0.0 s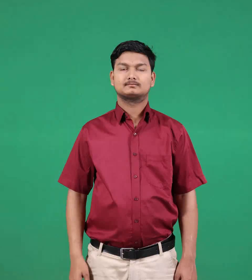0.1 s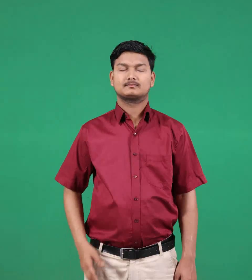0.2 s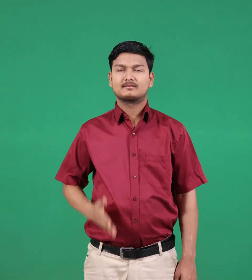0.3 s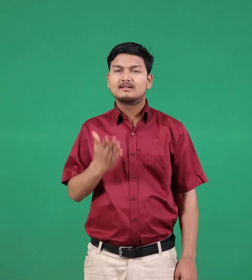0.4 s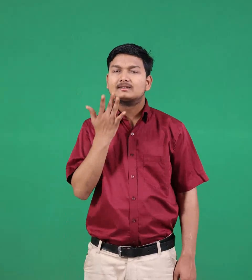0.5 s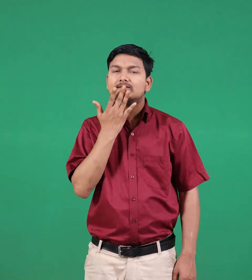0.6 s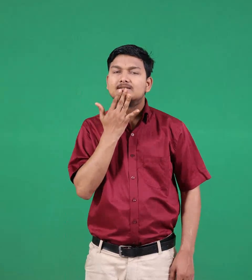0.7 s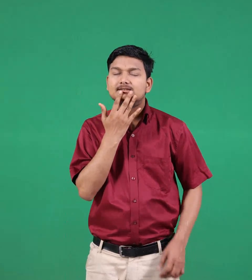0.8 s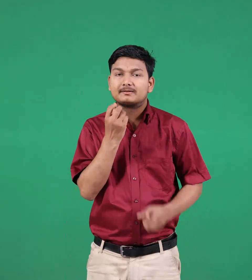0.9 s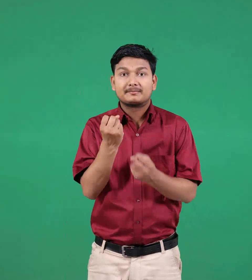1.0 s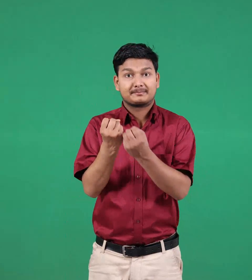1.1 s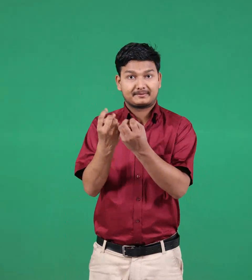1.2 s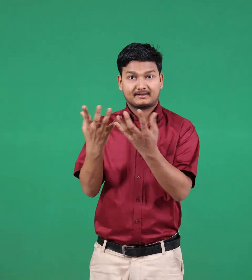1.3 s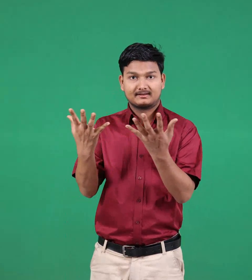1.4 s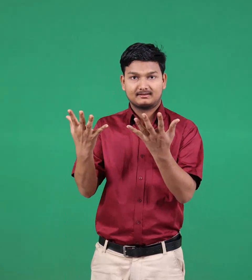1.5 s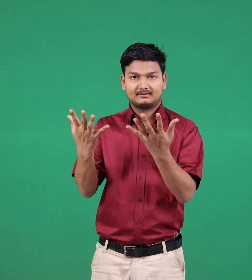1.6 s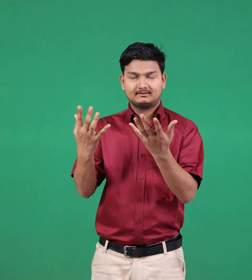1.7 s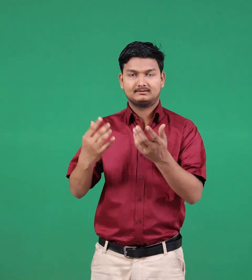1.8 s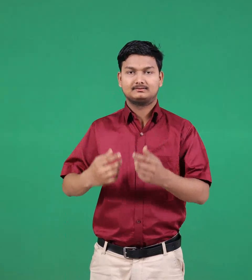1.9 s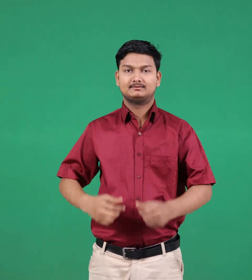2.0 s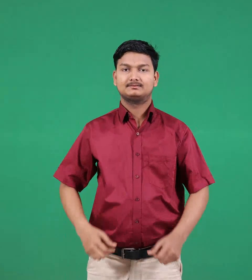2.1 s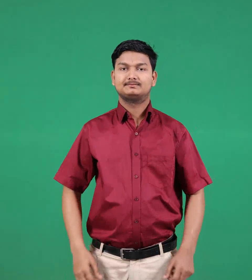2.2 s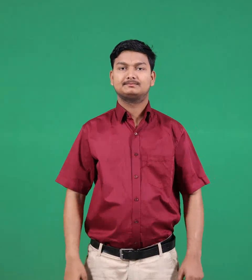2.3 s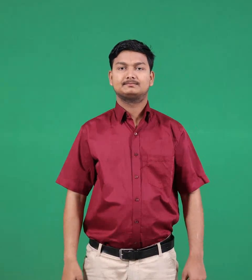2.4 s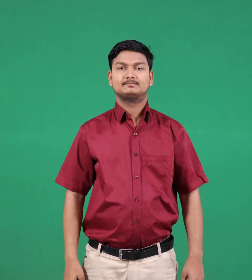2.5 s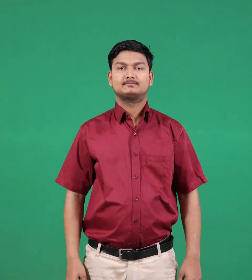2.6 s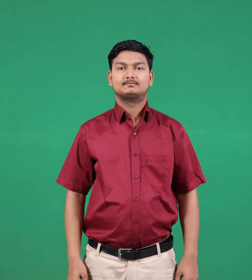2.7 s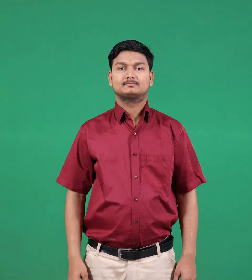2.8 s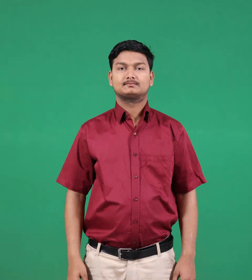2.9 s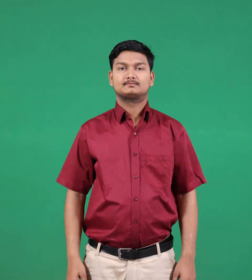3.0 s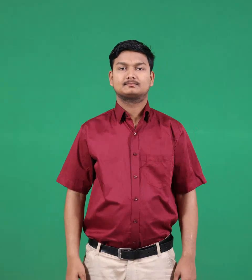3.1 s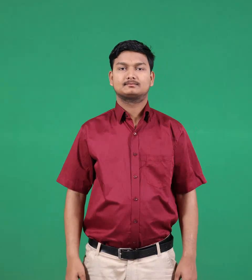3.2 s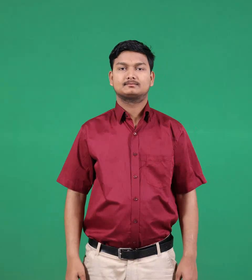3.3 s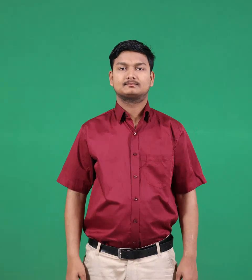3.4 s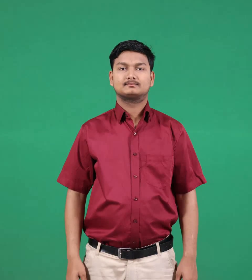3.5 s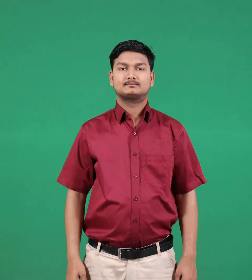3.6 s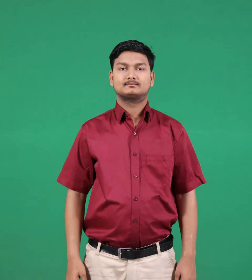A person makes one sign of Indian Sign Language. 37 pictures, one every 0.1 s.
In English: colors
